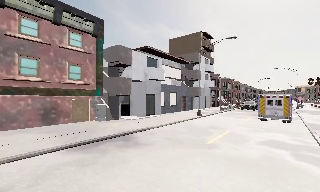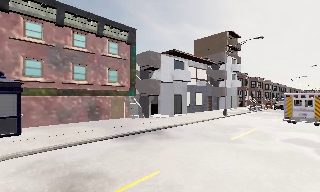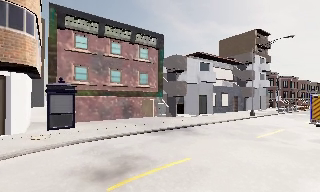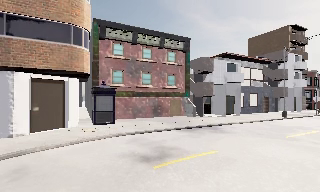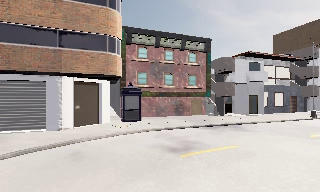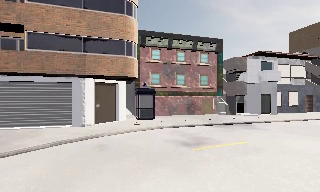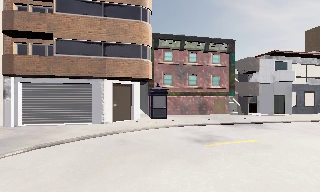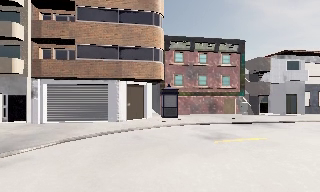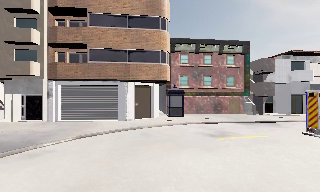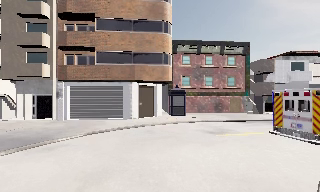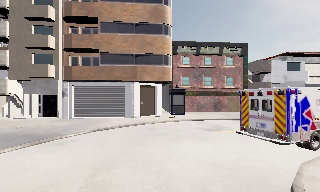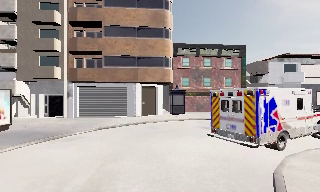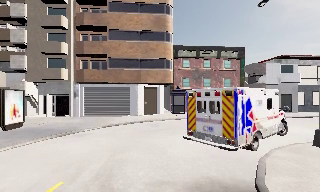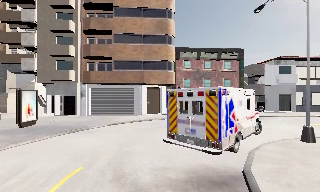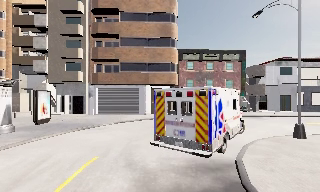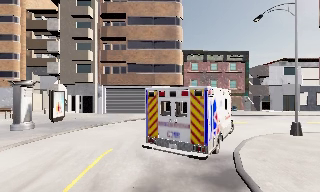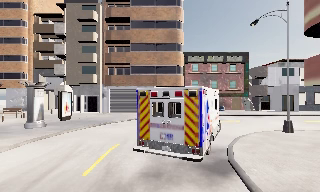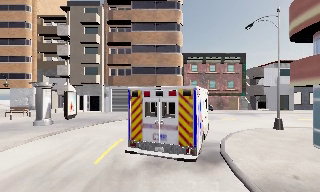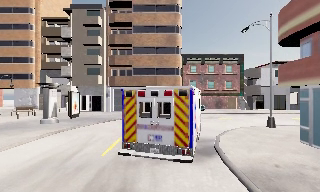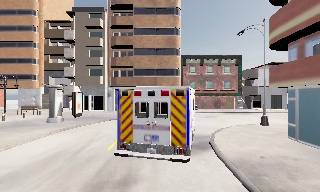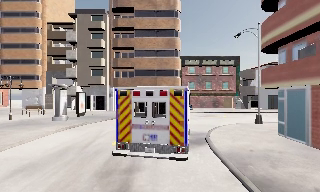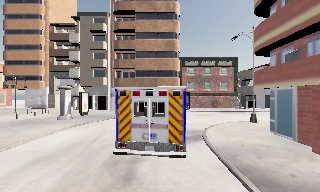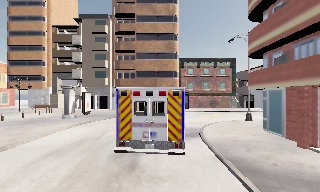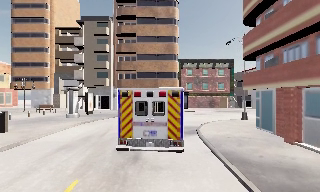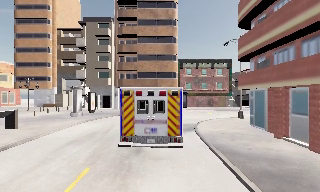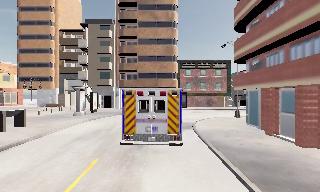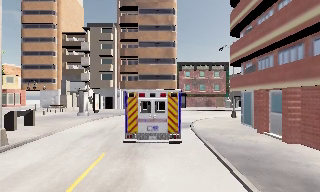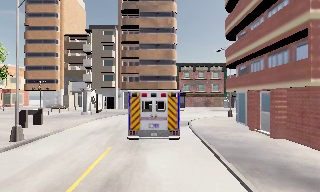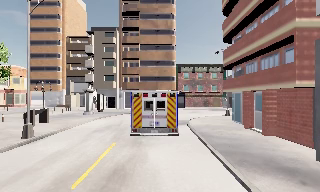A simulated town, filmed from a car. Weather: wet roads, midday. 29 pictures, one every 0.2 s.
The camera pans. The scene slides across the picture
to the right.
The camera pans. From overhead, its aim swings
counterclockwise.
0.0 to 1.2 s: The camera swings to its left by about 40 degrees, and the scene slides to the right. It travels backward, about 6 m. It loses speed.
1.2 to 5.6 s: The scene slides to the right, as the camera pans about 10 degrees to its left. It travels backward, about 15 m, so what stands in front gets smaller.
The film runs backward here.
